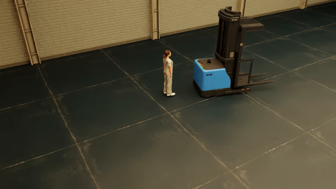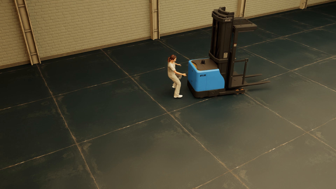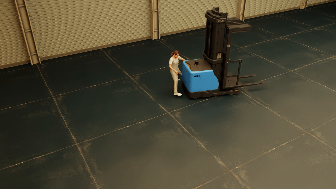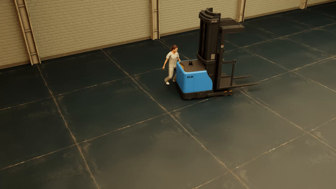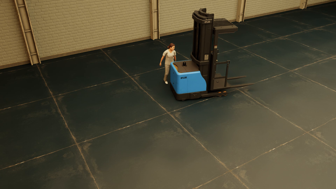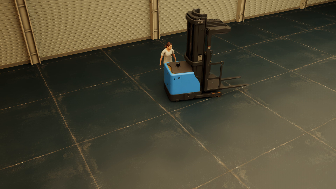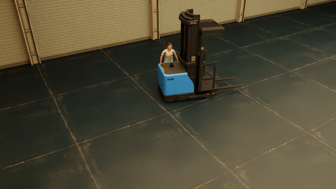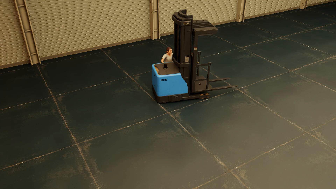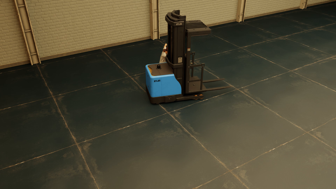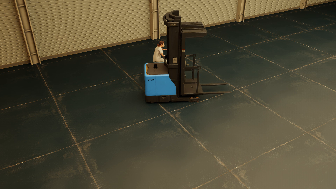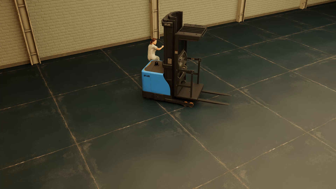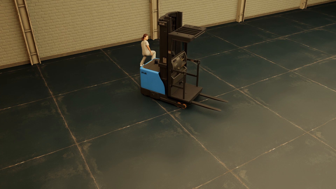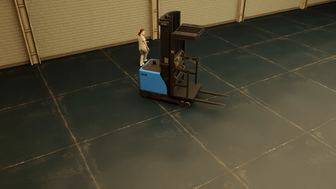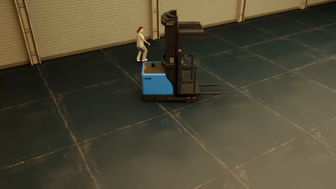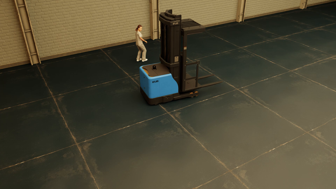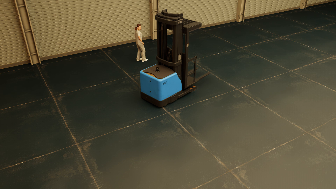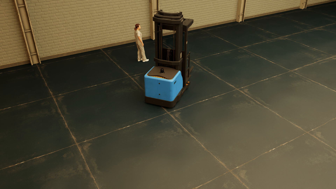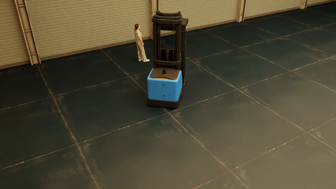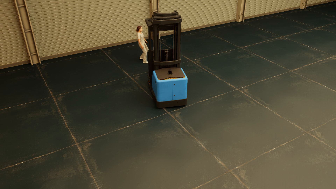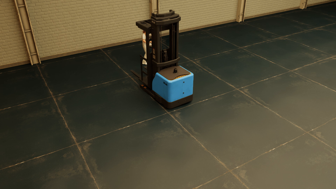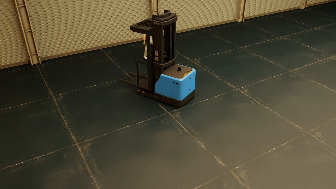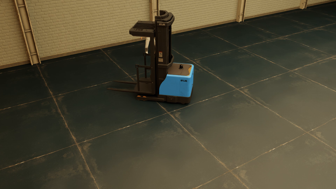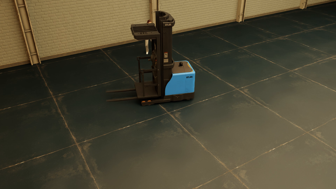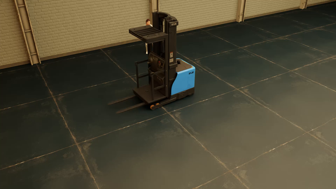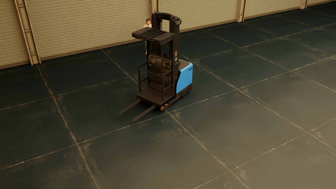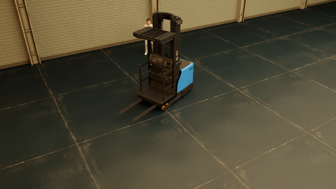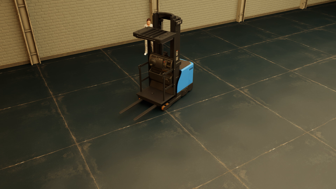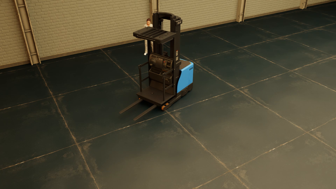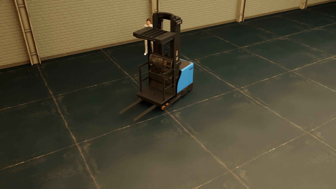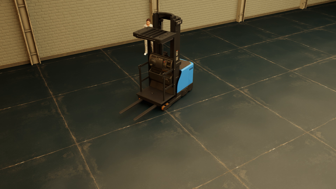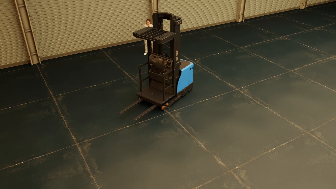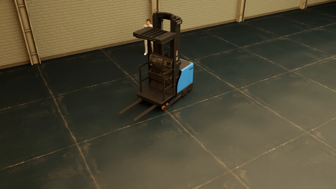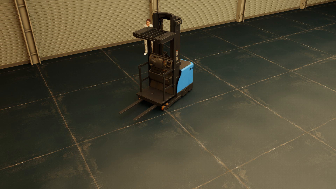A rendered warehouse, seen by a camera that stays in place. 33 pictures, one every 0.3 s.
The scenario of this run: Near miss between a forklift and a person.
